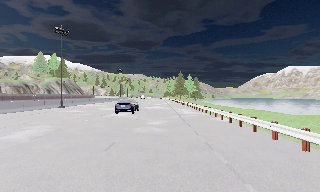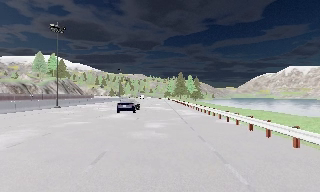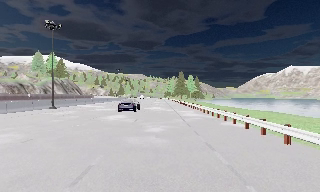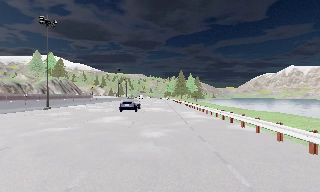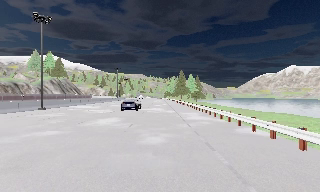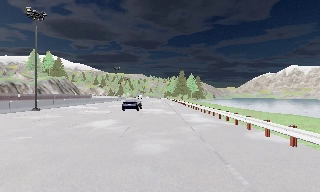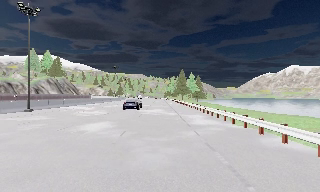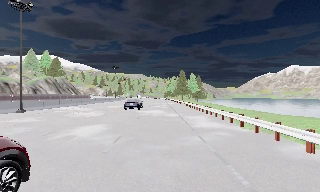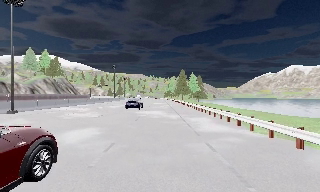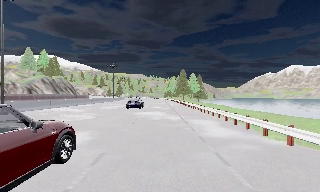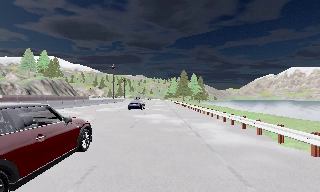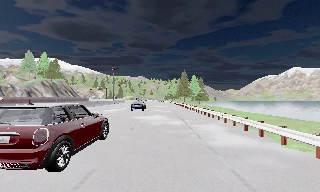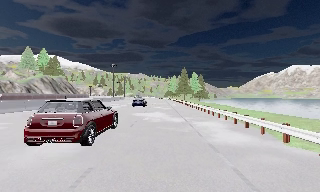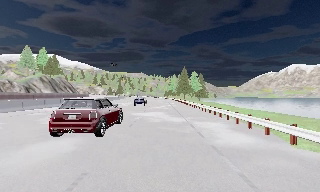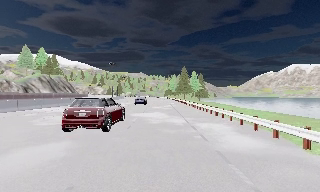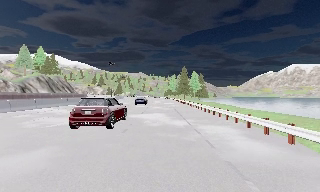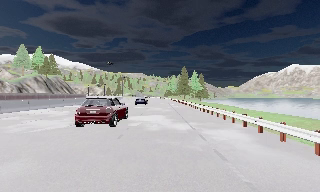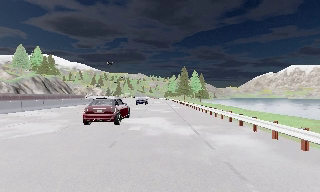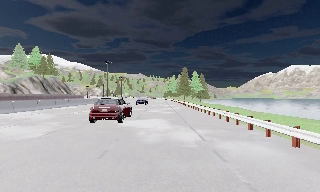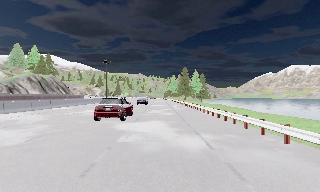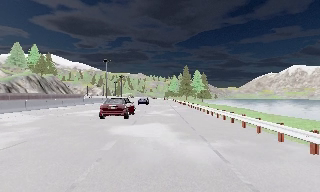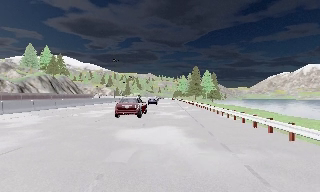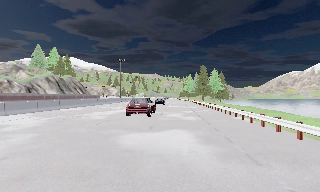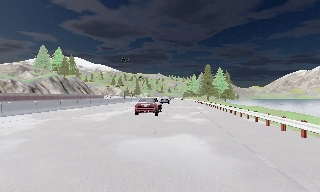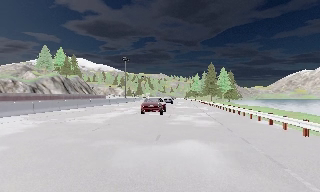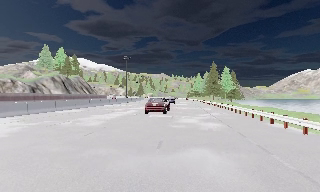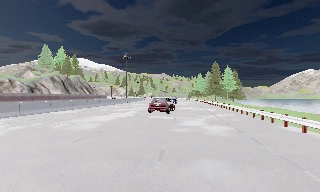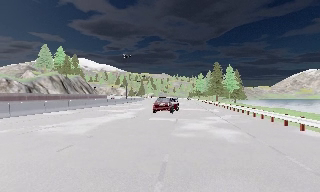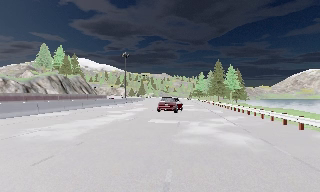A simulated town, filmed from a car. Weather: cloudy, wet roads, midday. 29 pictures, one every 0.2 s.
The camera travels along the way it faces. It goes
forward.
0.0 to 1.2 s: The camera travels forward, about 6 m, so what stands in front looms larger.
1.2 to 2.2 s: The camera travels forward, about 4 m, so what stands in front looms larger. It loses speed.
2.2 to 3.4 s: The camera travels forward, about 4 m, so what stands in front looms larger. It gains speed.
3.4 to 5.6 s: The camera travels forward, about 11 m, so what stands in front looms larger.
The film runs forward here.
